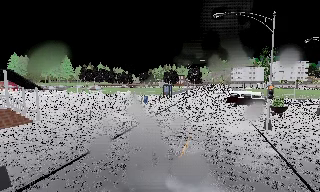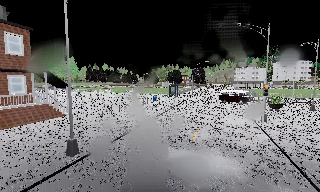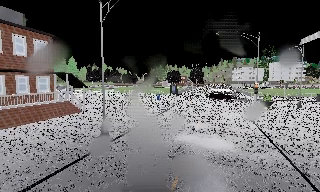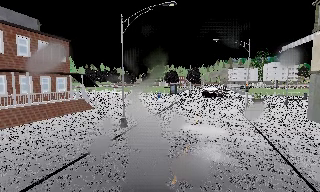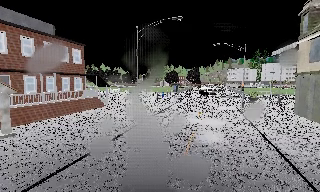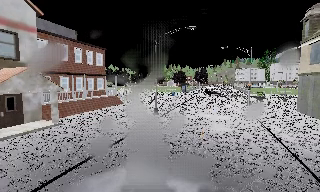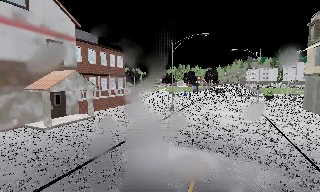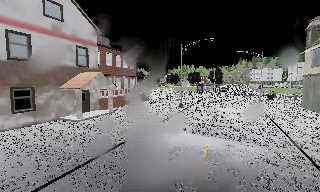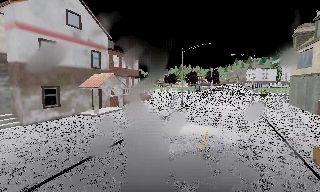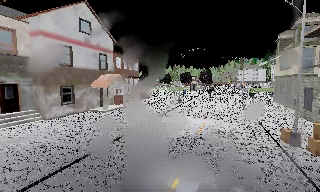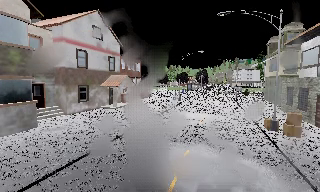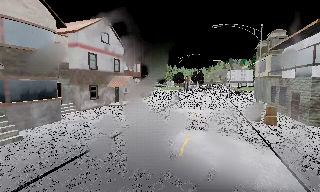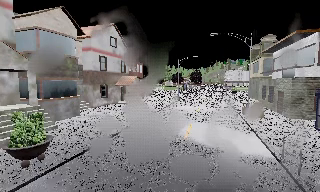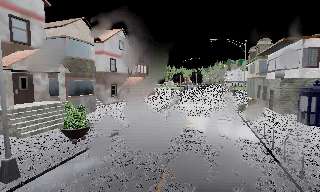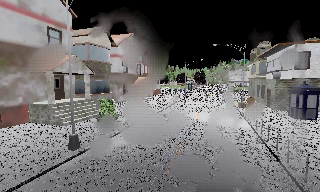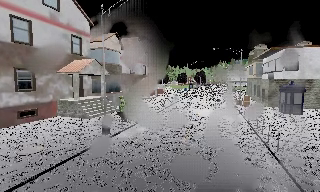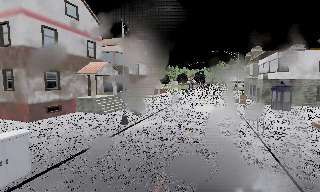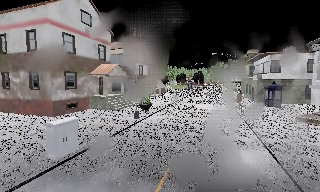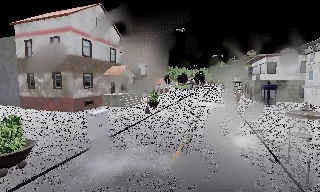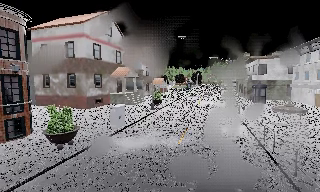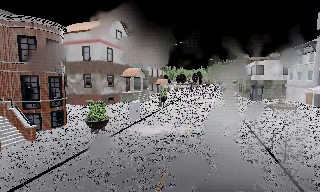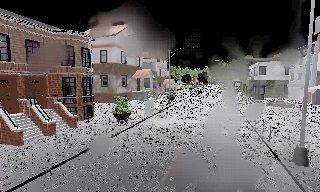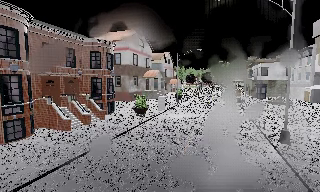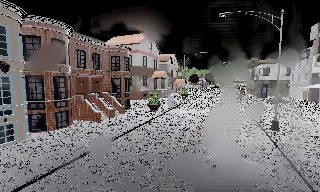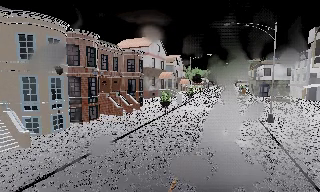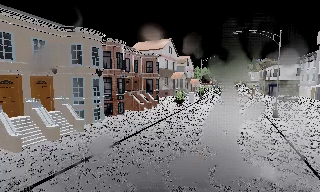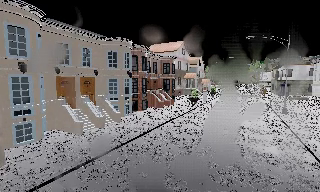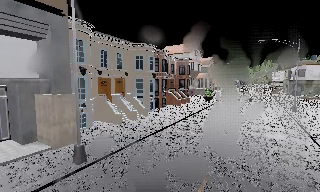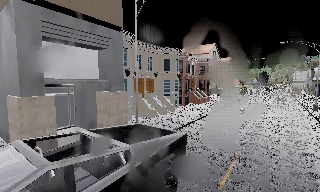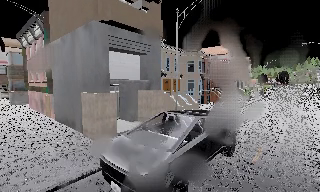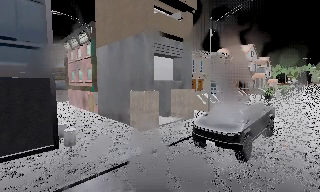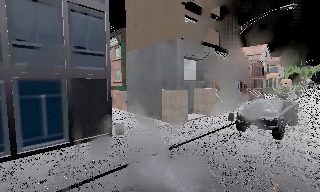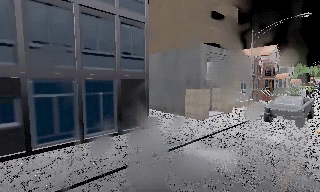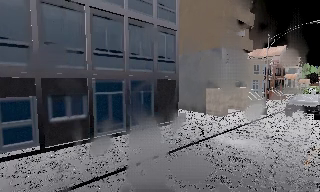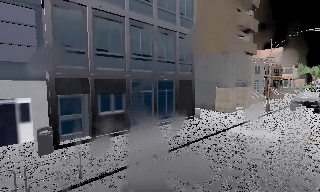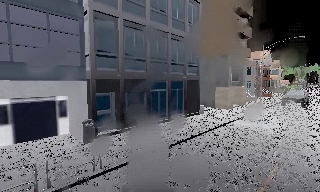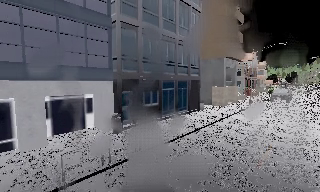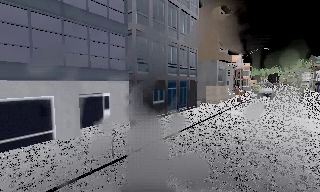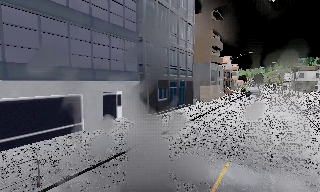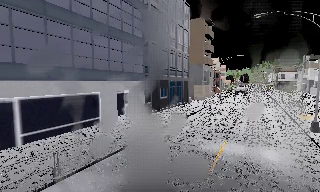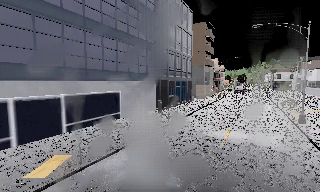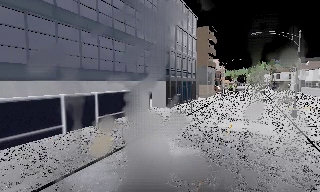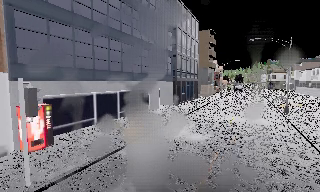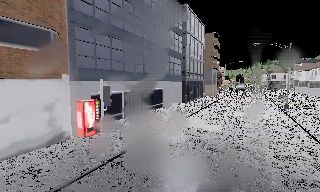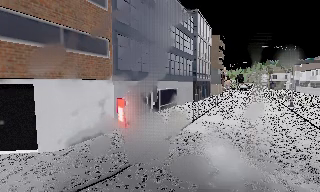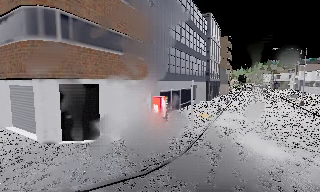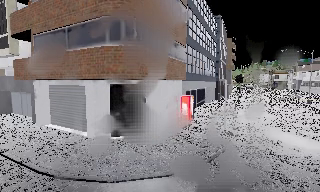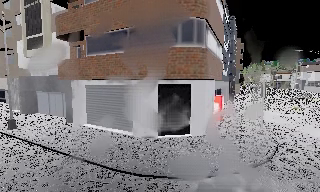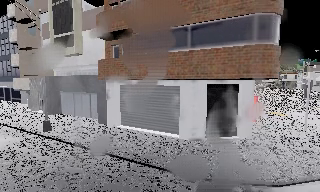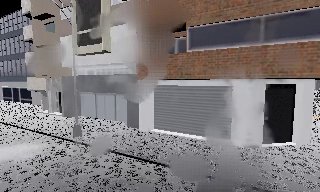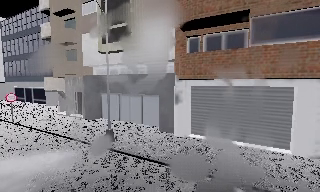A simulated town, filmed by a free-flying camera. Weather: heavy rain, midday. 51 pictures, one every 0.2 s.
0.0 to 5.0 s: The camera travels backward, about 55 m, so what stands in front gets smaller.
5.0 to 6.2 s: The camera pans to its left, which is counterclockwise from overhead, by about 25 degrees. It travels backward and to its left, about 14 m, so what stands in front gets smaller.
6.2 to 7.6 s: The camera pans to its right, which is clockwise from overhead, by about 15 degrees. It travels to its left and backward, about 16 m, so close, fixed things drift to the right.
7.6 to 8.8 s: The camera travels backward and to its left, about 14 m, so what stands in front gets smaller.
8.8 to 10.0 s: The camera travels to its left, about 15 m, so close, fixed things drift to the right.
The film runs backward here.
